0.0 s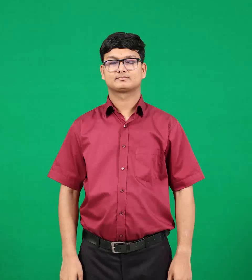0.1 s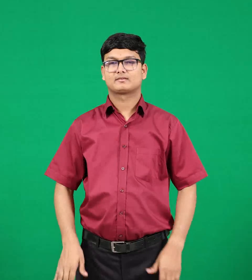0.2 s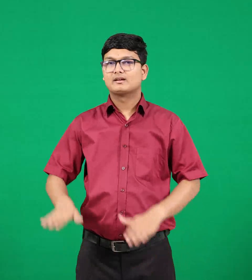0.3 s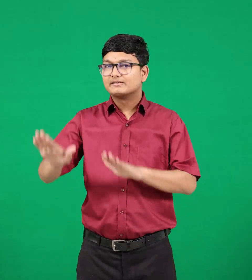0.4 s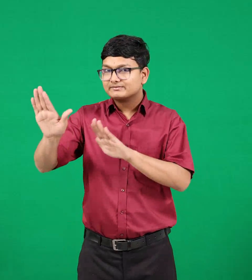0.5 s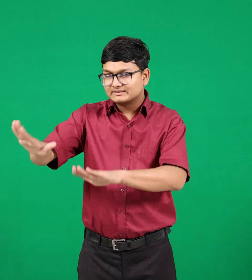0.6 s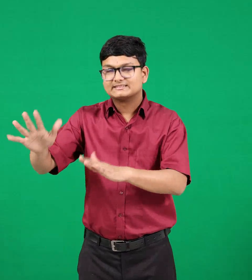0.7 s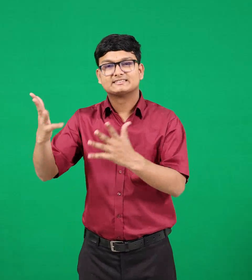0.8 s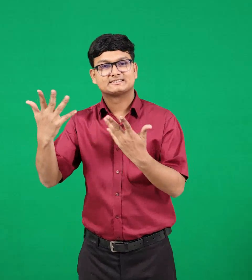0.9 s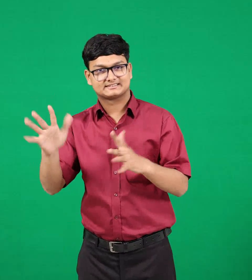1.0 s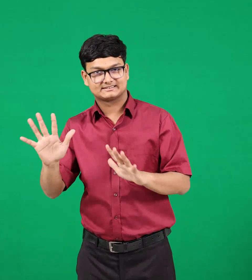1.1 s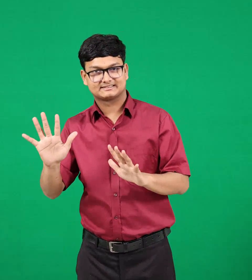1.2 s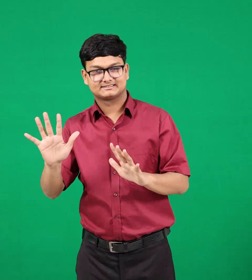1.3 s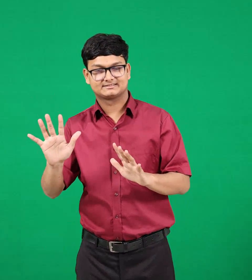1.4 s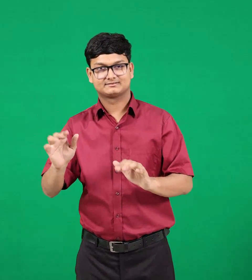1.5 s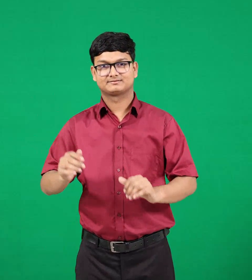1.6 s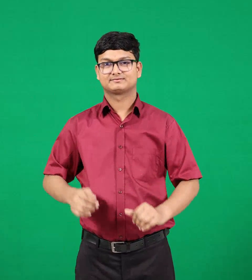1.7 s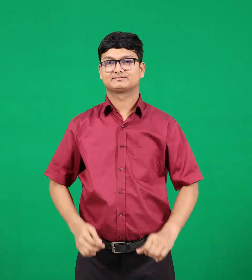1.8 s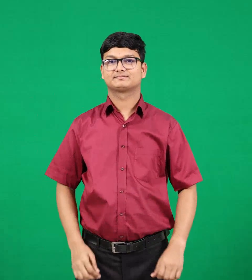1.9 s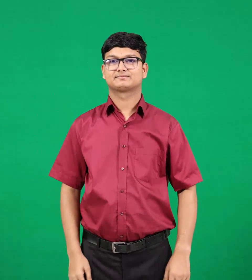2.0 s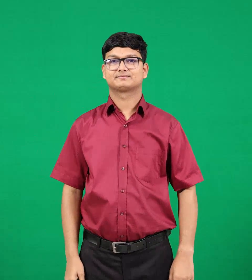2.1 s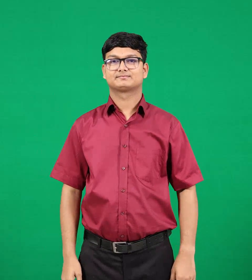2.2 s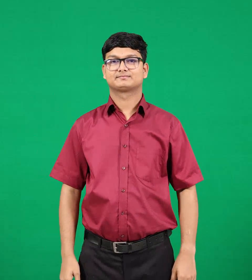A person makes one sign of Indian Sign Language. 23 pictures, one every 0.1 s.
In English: depended
